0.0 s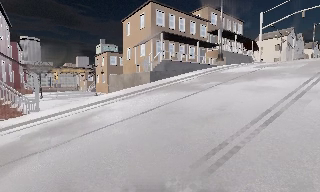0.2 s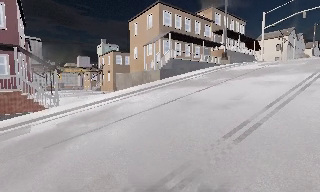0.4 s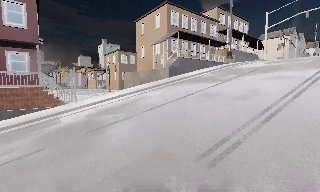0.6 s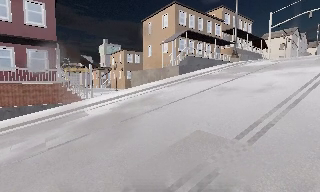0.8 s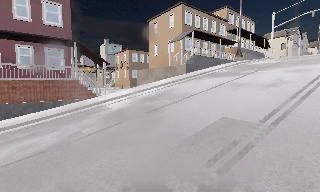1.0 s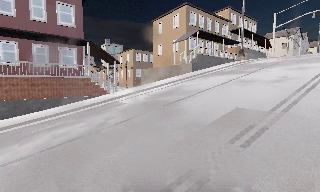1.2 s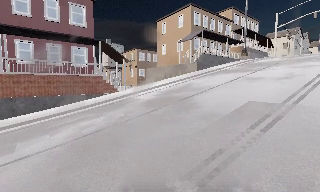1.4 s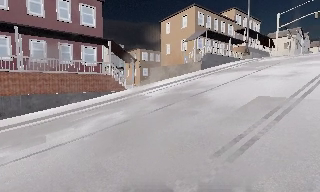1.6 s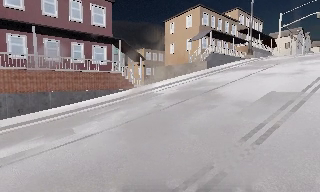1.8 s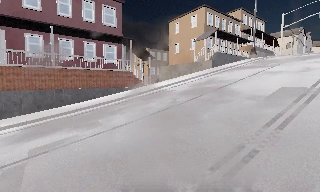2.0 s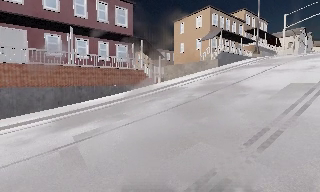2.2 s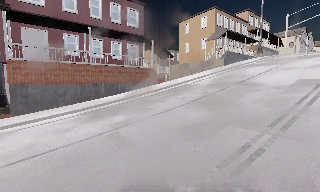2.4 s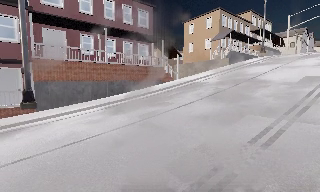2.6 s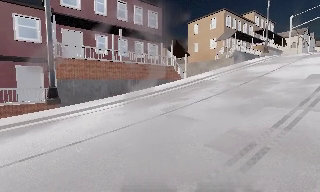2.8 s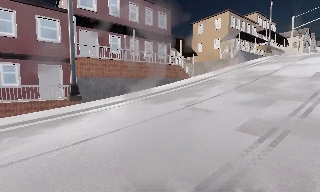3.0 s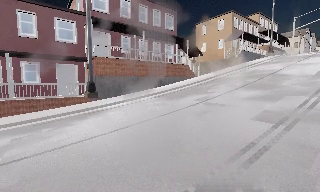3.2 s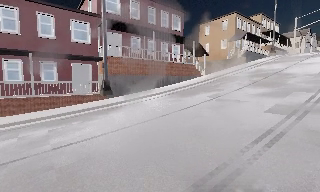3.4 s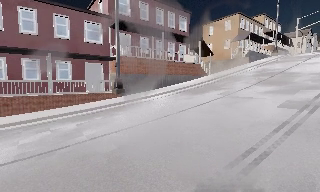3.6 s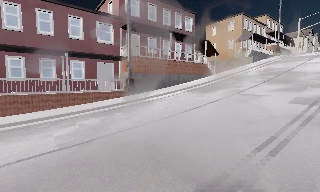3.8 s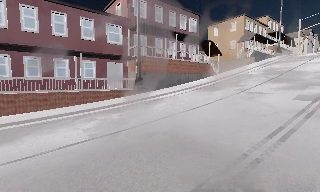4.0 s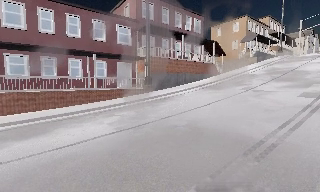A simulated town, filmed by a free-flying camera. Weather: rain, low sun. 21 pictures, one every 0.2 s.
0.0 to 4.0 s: The camera travels to its left and backward, about 20 m, so close, fixed things drift to the right.
The film runs backward here.
